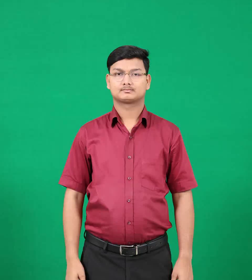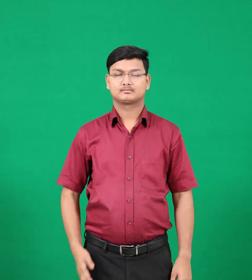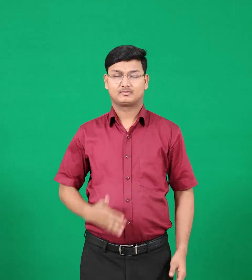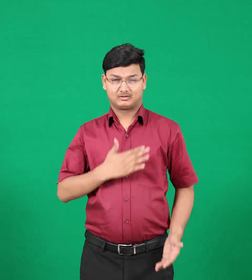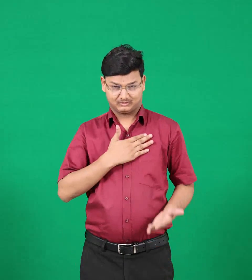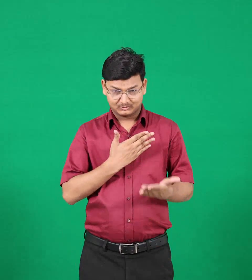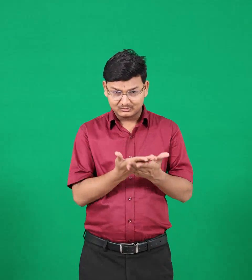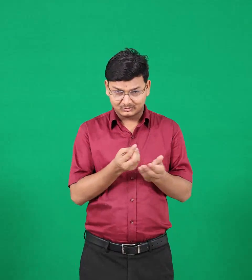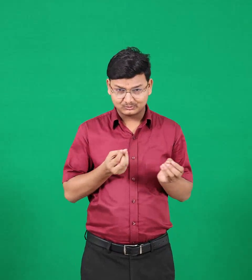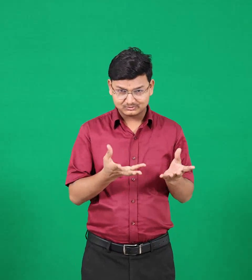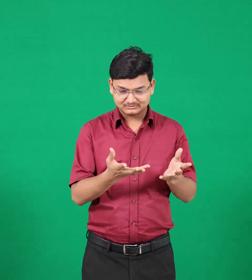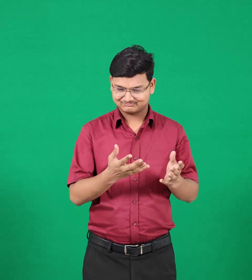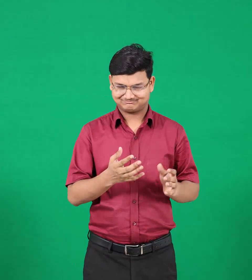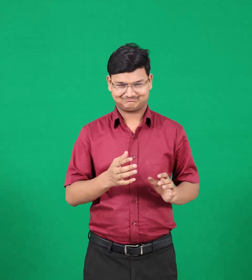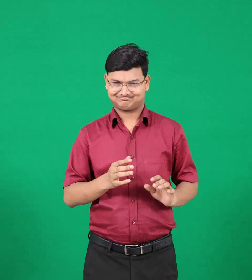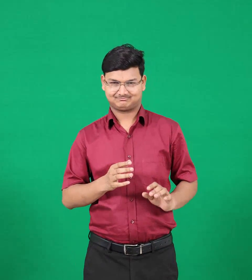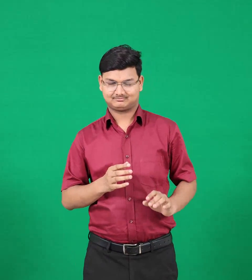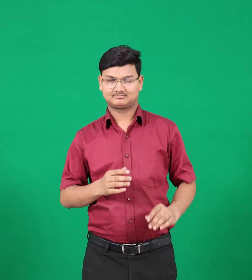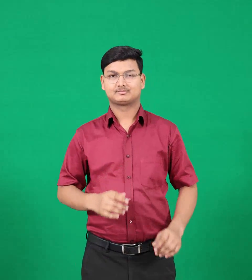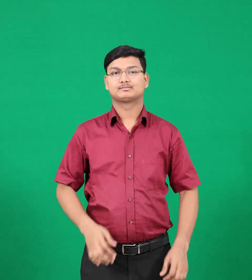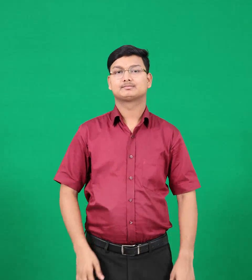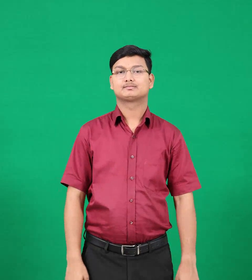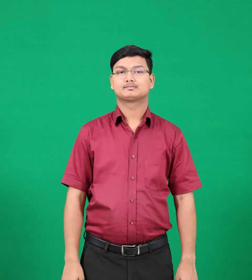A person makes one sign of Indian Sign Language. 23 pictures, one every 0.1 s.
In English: disgrace
